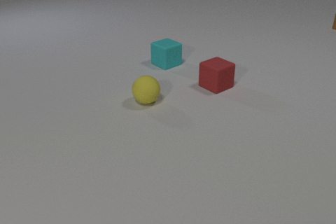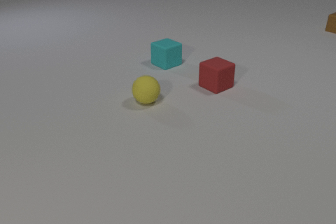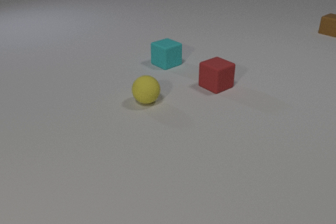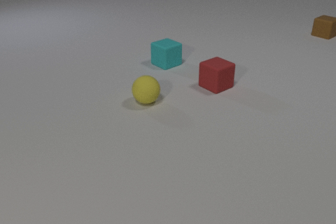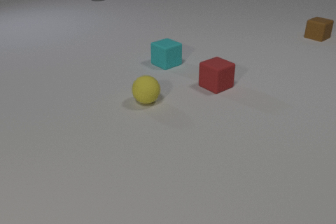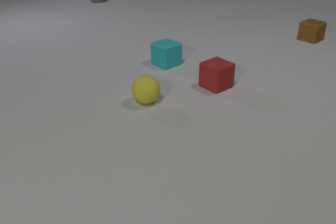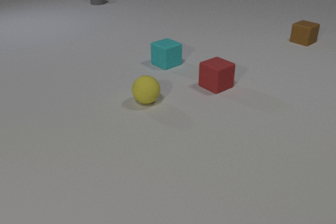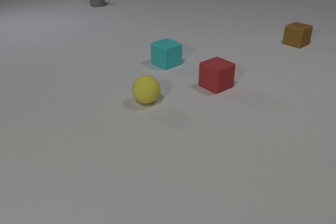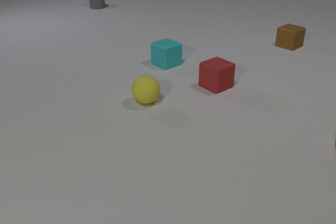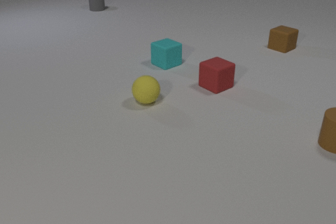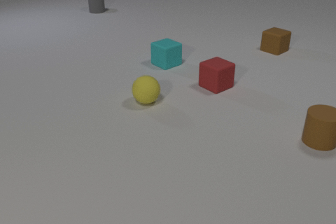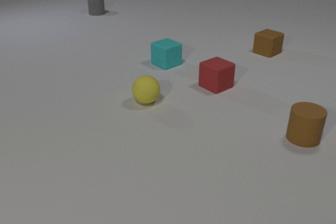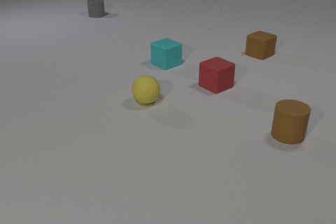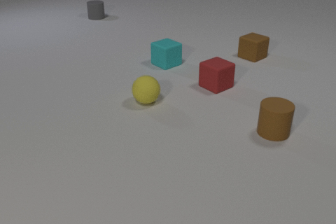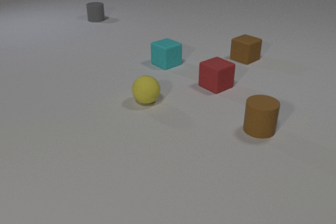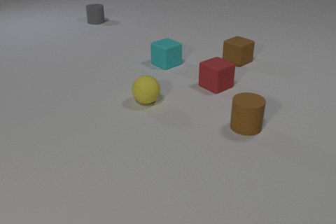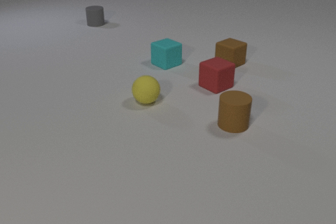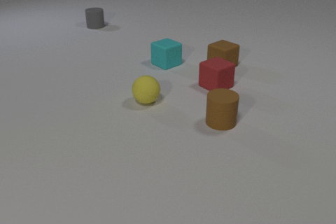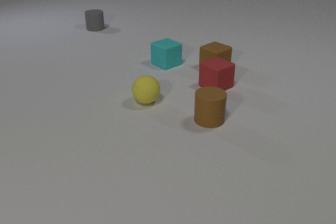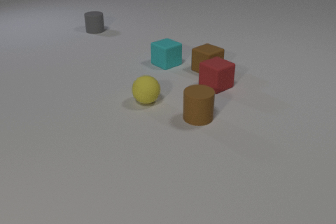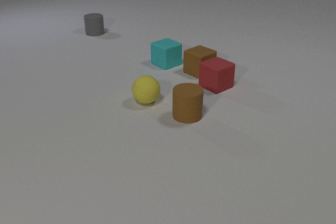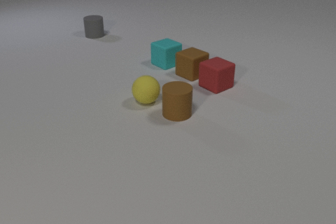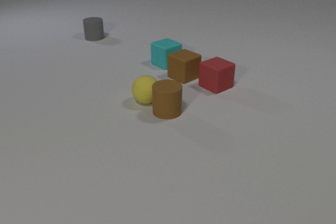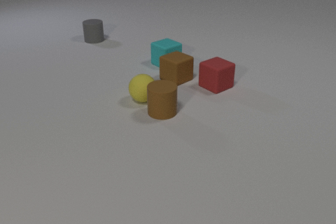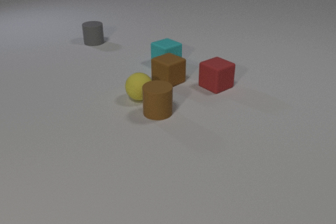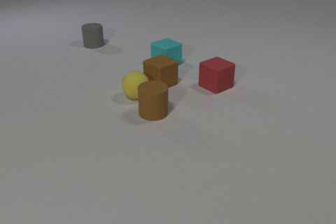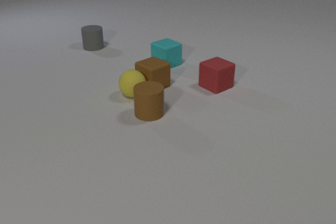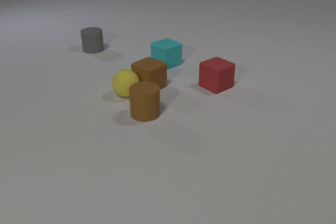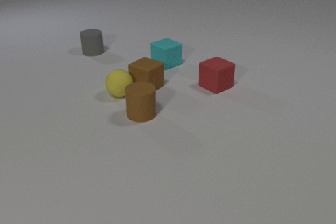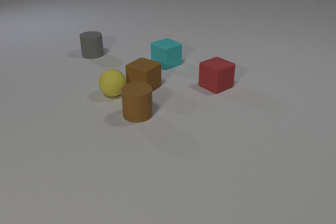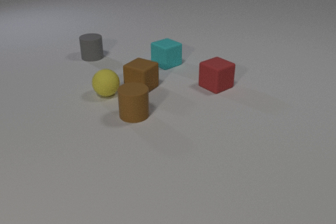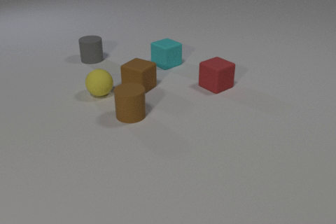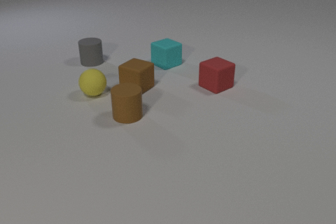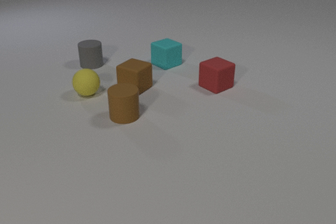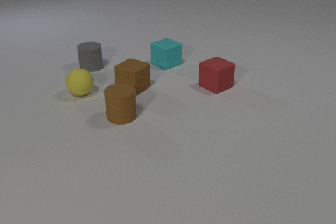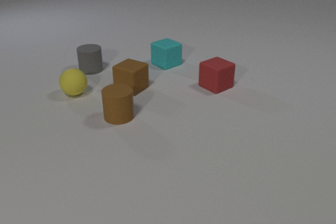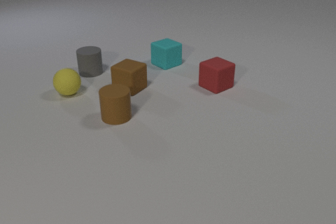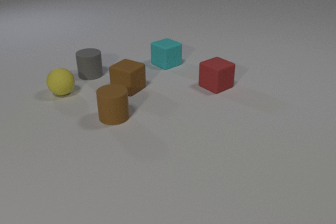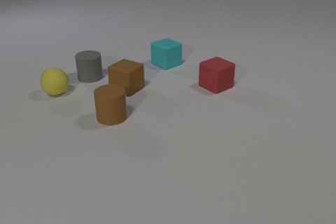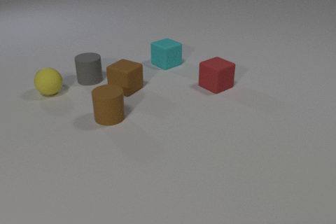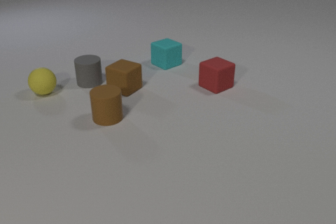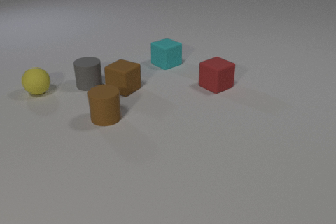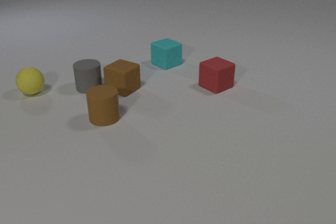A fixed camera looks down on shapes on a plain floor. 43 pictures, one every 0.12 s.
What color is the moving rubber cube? brown.
How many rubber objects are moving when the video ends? 4.
What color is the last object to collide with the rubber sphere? brown.
0.00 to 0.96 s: The brown rubber cube slides toward the camera and to the left. The gray rubber cylinder comes in at the top edge, slides toward the camera.
0.96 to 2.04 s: The brown rubber cylinder slides to the left. The brown rubber cube slides toward the camera and to the left. The gray rubber cylinder slides toward the camera.
2.04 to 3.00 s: The brown rubber cylinder slides to the left. The yellow rubber sphere rolls away from the camera and to the left. The brown rubber cube slides to the left and toward the camera. The gray rubber cylinder slides toward the camera. The brown rubber cylinder and the yellow rubber sphere collide.
3.00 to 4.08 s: The brown rubber cylinder slides to the left. The yellow rubber sphere rolls to the left. The brown rubber cube slides to the left. The gray rubber cylinder slides toward the camera. The yellow rubber sphere and the brown rubber cube collide.
4.08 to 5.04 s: The brown rubber cylinder slides to the left. The yellow rubber sphere rolls to the left. The brown rubber cube slides to the left. The gray rubber cylinder slides toward the camera.
